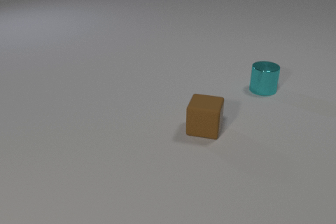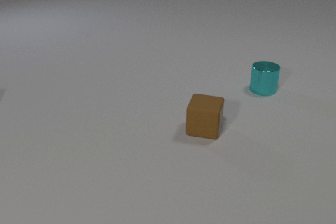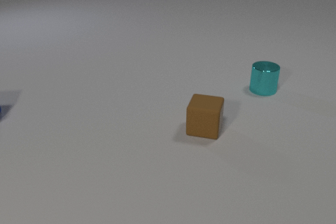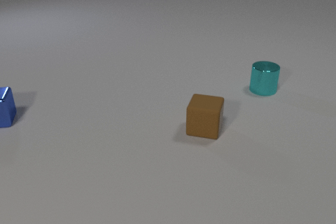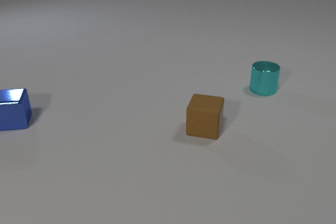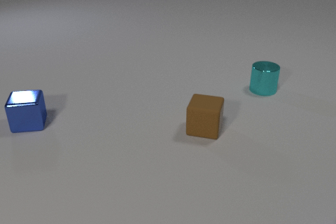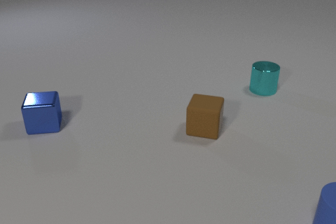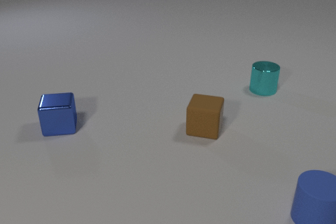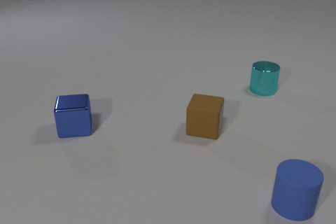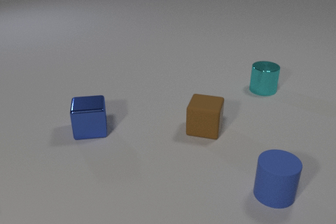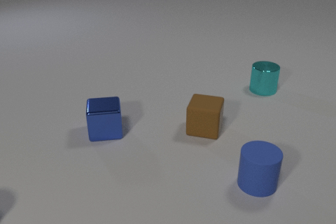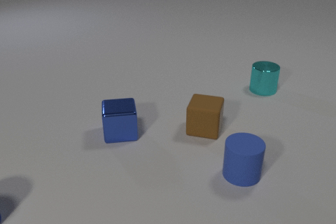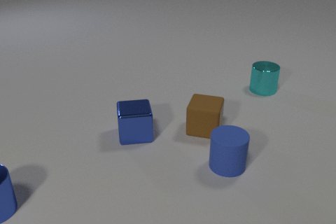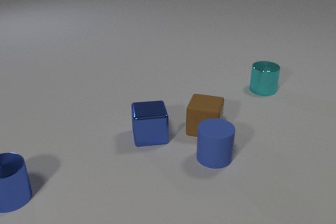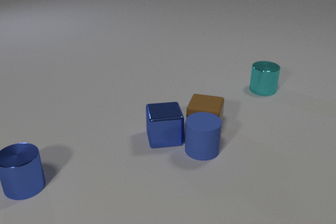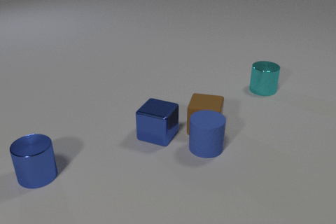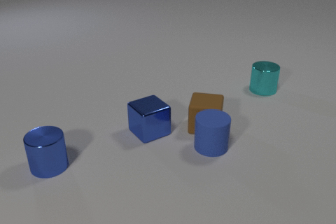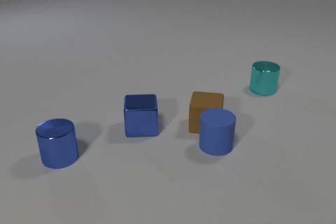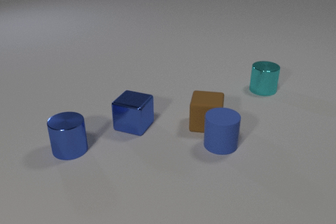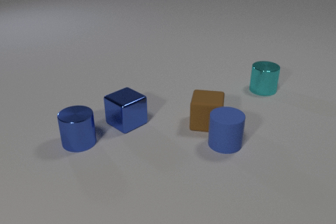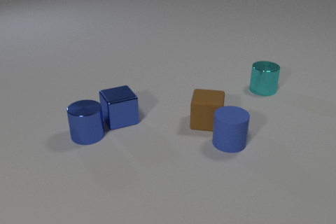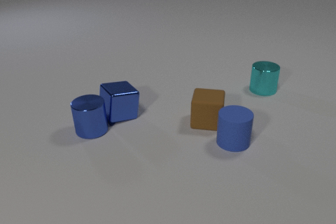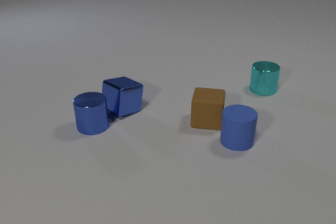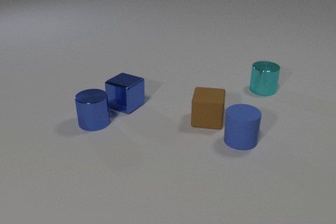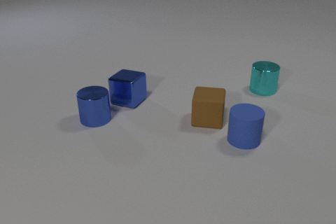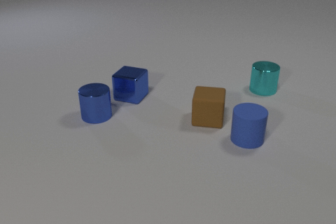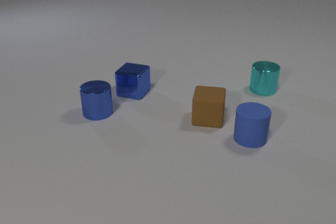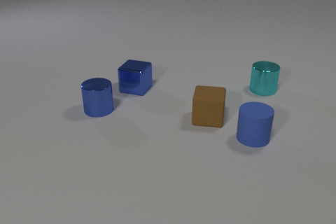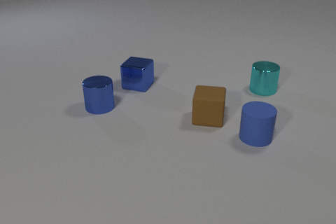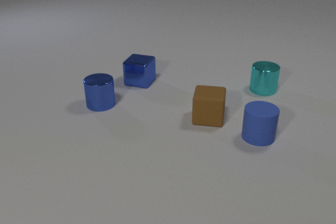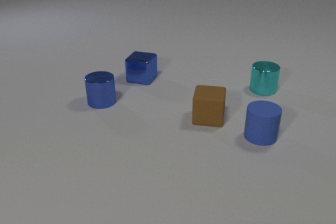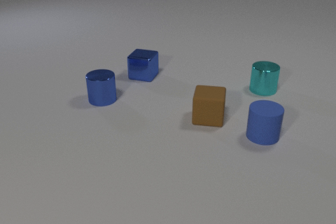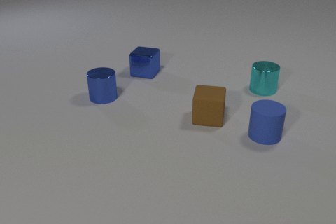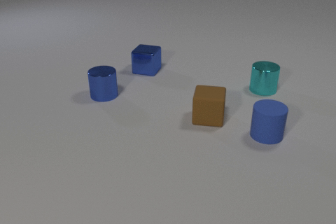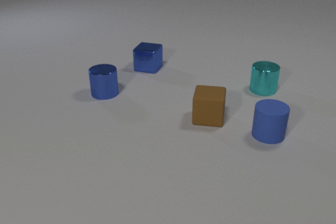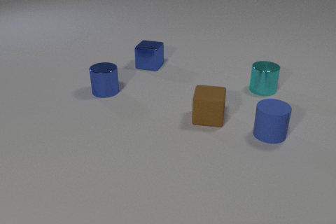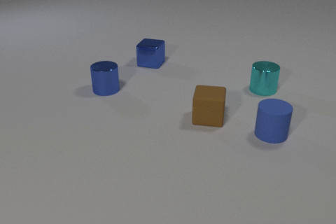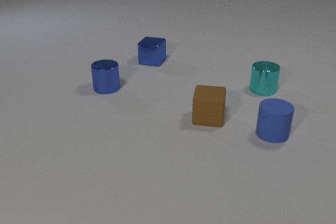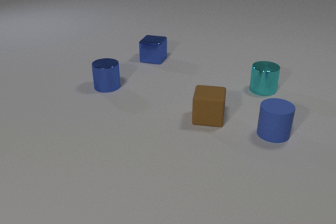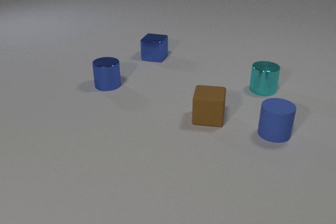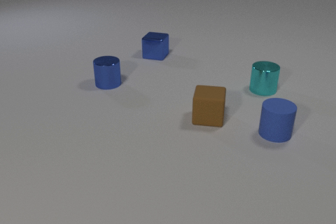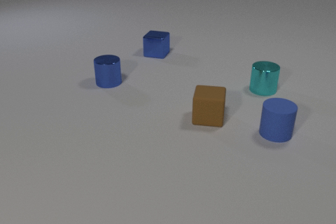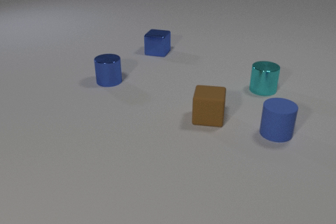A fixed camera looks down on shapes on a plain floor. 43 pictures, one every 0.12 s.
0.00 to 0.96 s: The blue rubber cylinder comes in at the right edge, slides to the left and away from the camera. The blue metal cube comes in at the left edge, slides to the right and toward the camera.
0.96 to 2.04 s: The blue rubber cylinder slides to the left and away from the camera. The blue metal cube slides to the right, spins so that its near face slides to the left, clockwise seen from above. The brown rubber cube slides away from the camera. The blue metal cylinder comes in at the left edge, slides to the right and away from the camera. The blue rubber cylinder and the blue metal cube collide. The blue rubber cylinder and the brown rubber cube collide.
2.04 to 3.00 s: The blue rubber cylinder slides to the right and away from the camera. The blue metal cube slides away from the camera, spins so that its near face slides to the left, clockwise seen from above. The brown rubber cube slides away from the camera. The blue metal cylinder slides away from the camera and to the right. The blue metal cube and the blue metal cylinder collide.
3.00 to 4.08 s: The blue rubber cylinder slides to the right and away from the camera. The blue metal cube slides away from the camera. The blue metal cylinder slides away from the camera.
4.08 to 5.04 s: The blue rubber cylinder slides to the right. The blue metal cube slides away from the camera. The blue metal cylinder slides away from the camera.
What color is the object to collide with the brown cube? blue.
What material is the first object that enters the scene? metal.
How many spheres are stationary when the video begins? 0.
